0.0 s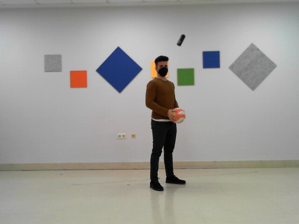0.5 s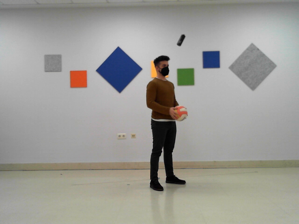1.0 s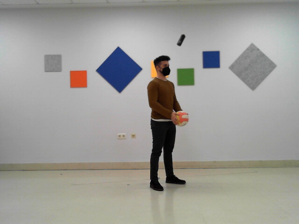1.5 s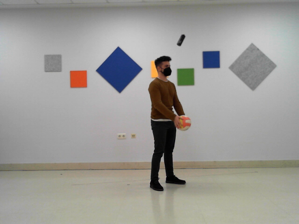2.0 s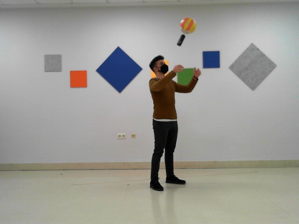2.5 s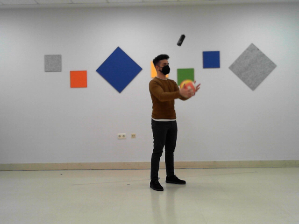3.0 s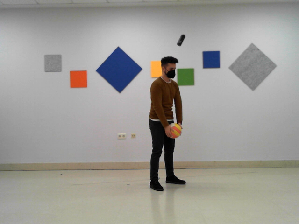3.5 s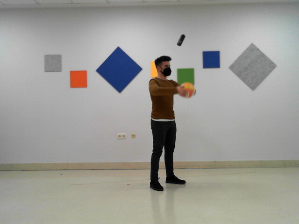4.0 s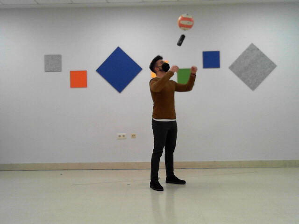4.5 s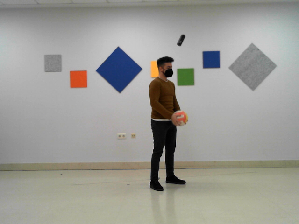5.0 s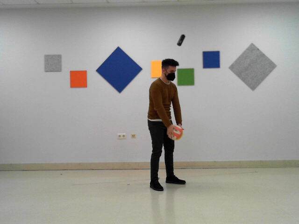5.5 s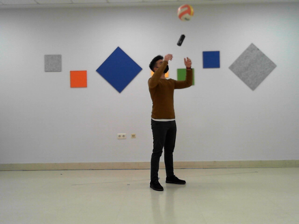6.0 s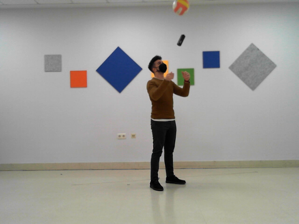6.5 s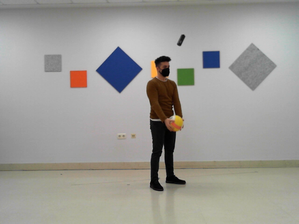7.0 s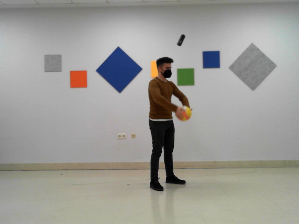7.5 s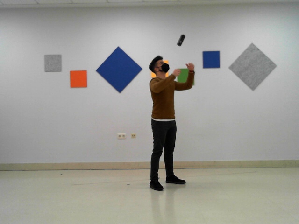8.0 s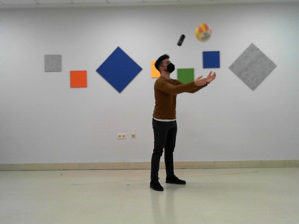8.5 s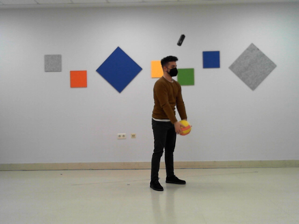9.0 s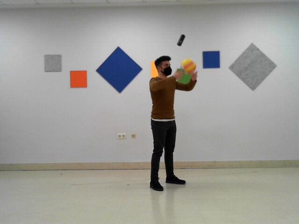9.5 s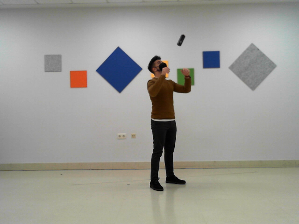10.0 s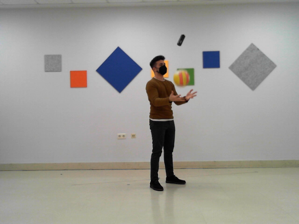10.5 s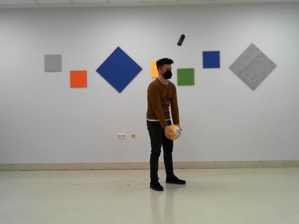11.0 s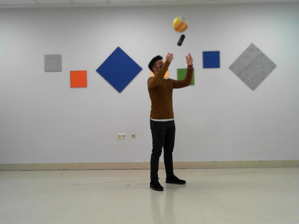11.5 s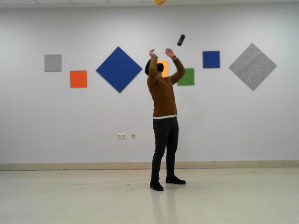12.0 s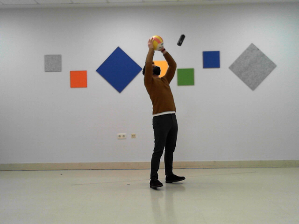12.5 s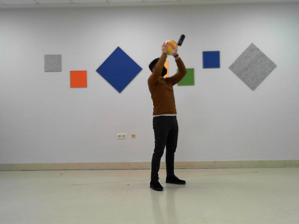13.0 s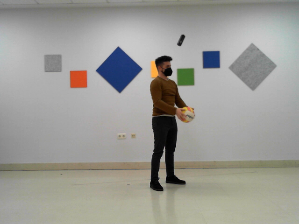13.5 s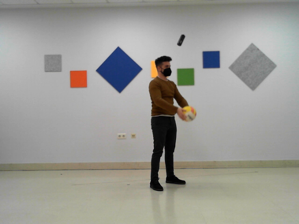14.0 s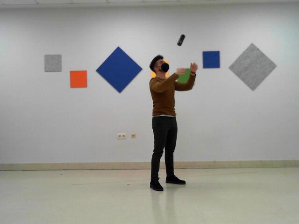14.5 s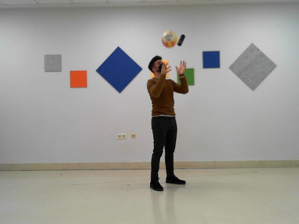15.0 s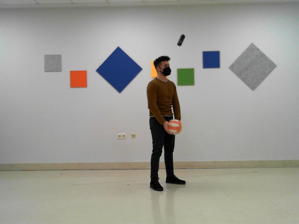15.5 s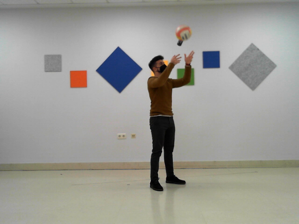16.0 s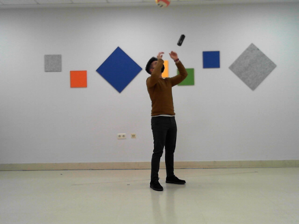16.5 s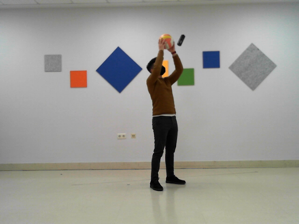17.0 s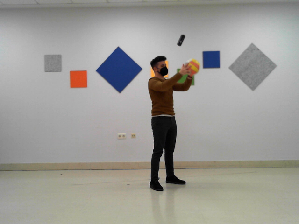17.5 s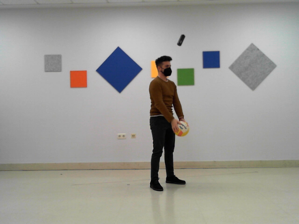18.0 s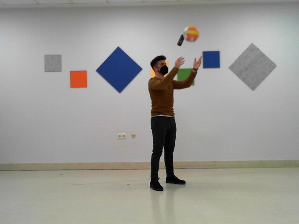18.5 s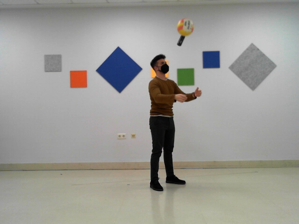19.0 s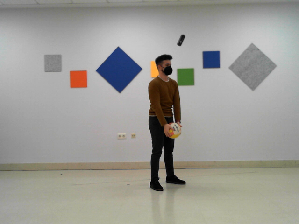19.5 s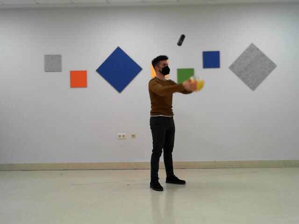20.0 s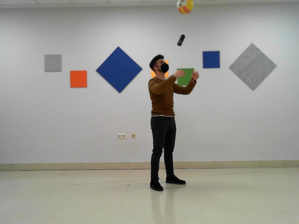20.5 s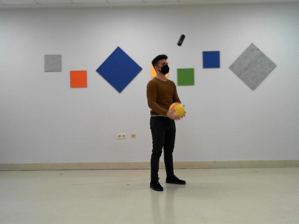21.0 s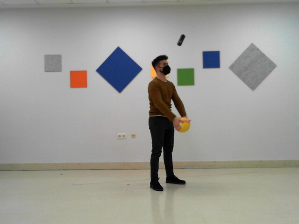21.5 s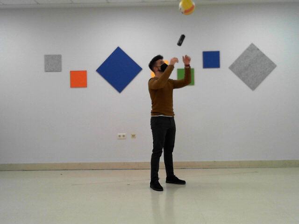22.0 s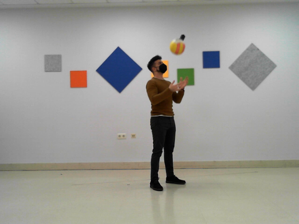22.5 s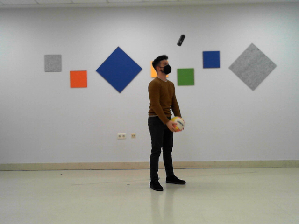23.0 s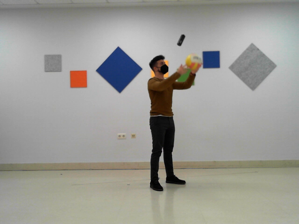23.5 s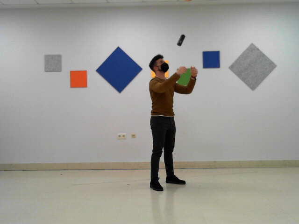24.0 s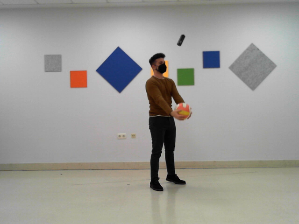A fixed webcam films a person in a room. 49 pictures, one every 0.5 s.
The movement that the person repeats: Throw up a ball and catch it.
